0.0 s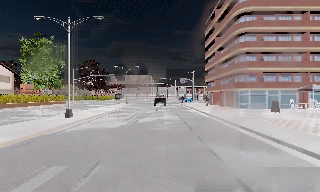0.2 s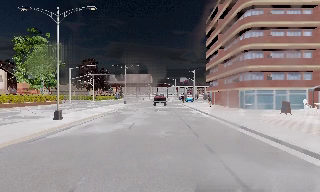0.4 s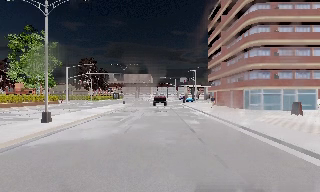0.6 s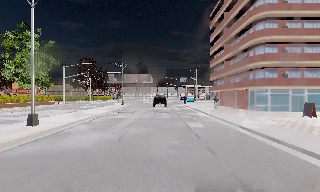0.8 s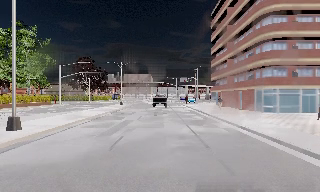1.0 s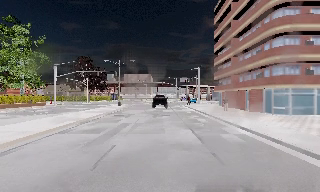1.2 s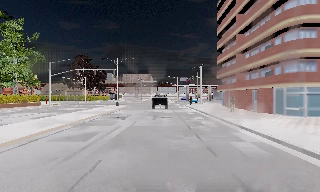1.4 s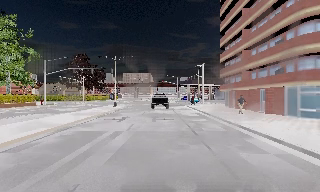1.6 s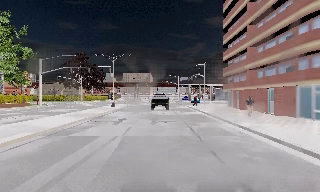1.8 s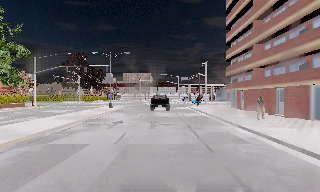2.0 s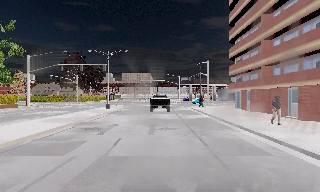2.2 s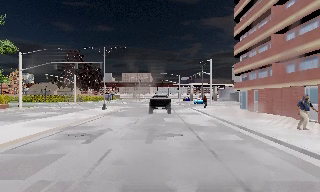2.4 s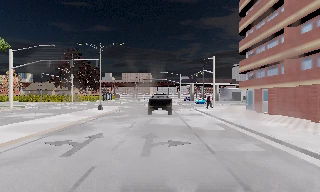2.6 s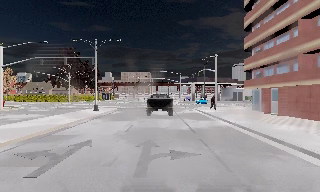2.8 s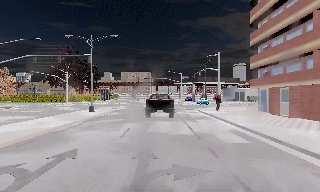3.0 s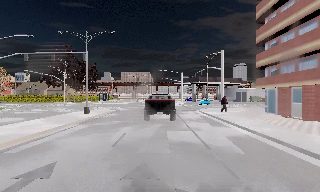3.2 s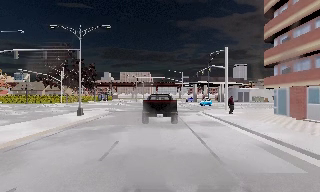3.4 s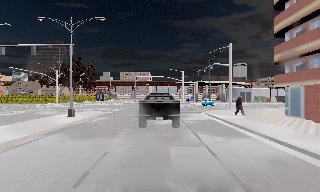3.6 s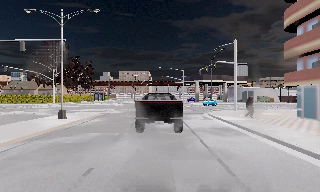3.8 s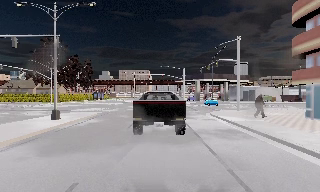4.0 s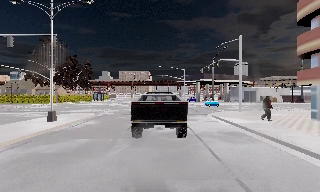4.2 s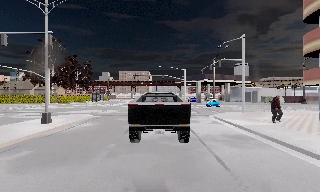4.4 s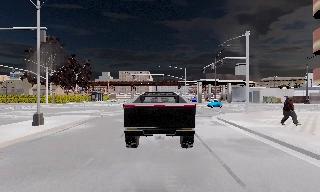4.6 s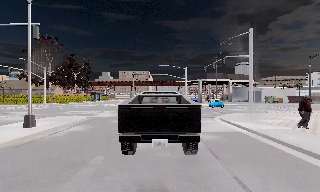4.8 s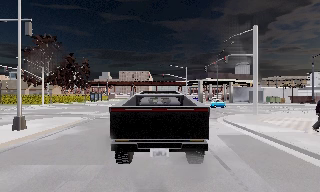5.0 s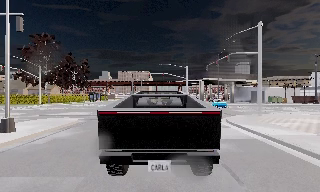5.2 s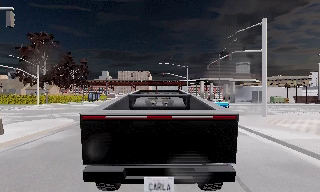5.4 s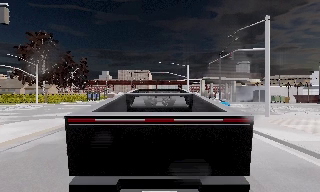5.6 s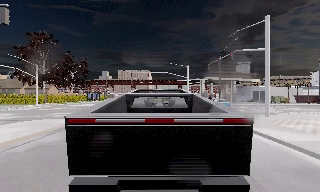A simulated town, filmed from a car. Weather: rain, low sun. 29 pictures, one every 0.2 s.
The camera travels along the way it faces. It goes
forward.
0.0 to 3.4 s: The camera travels forward, about 20 m, so what stands in front looms larger.
3.4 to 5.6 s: The camera travels forward, about 6 m, so what stands in front looms larger. It loses speed.
The film runs forward here.
